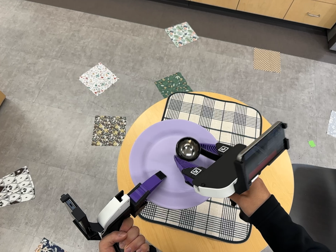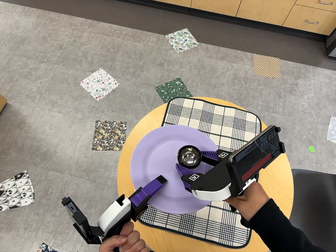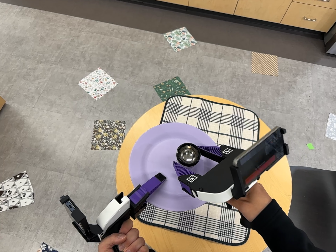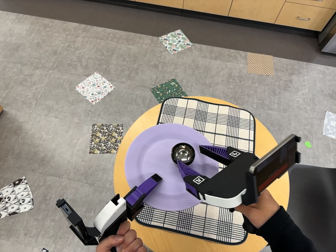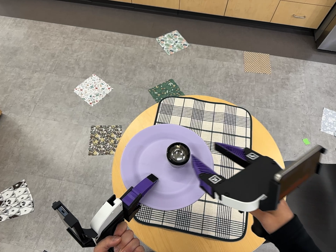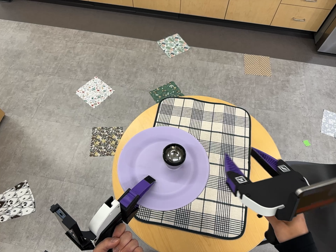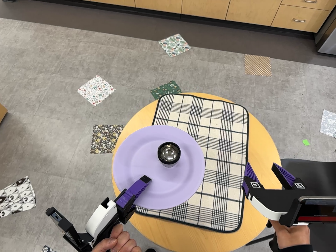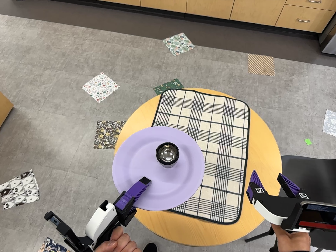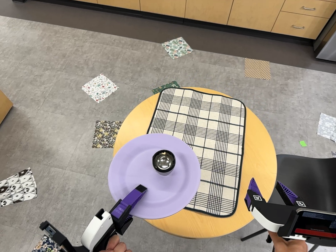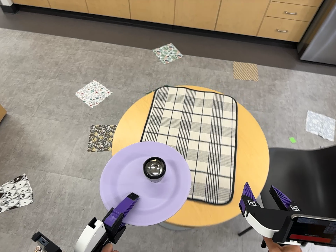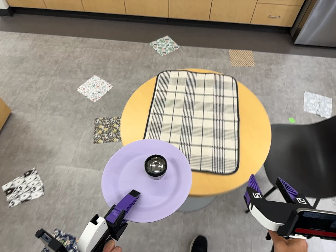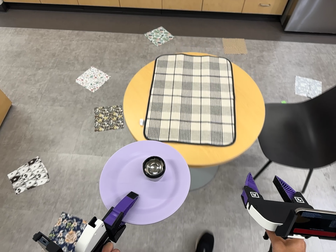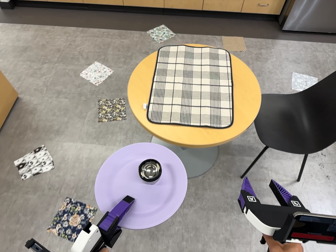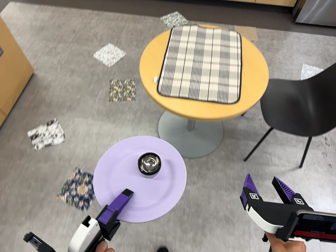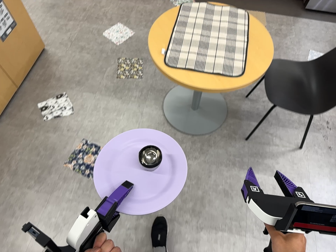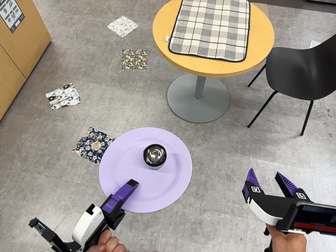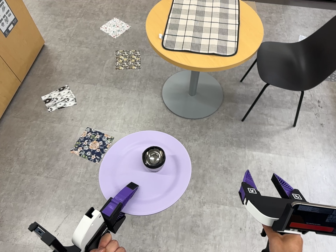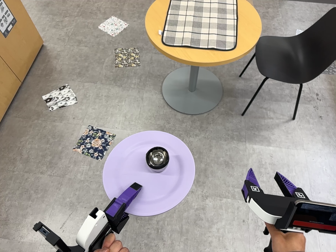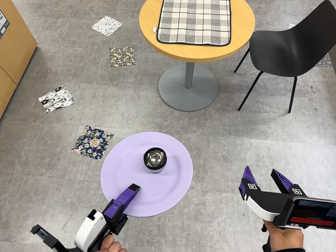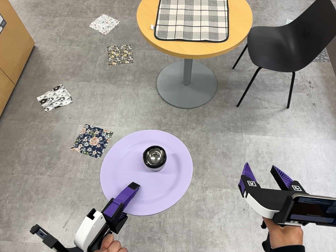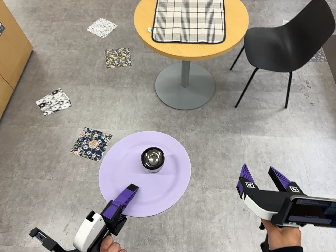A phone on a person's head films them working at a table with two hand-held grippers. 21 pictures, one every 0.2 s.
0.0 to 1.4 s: The camera travels toward the bottom of its view, backward and to its right, about 14 cm, so close, fixed things drift upward.
1.4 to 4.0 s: The camera travels toward the bottom of its view and backward, about 100 cm, so close, fixed things drift upward. It rolls about its line of sight by about 10 degrees, and the scene rotates counterclockwise.
The film runs backward here.
